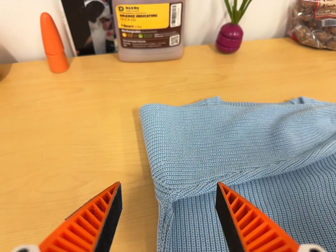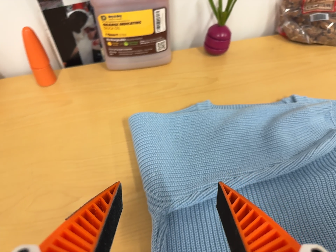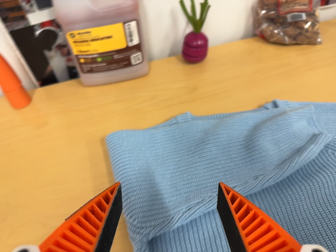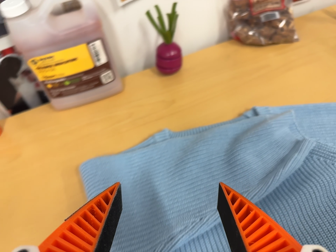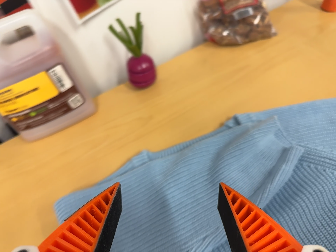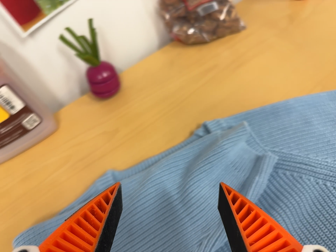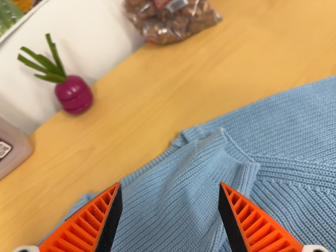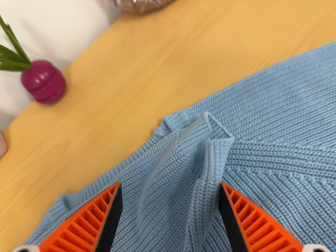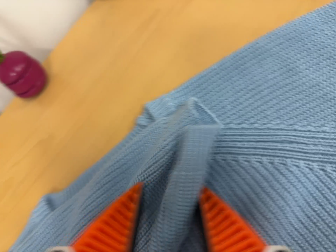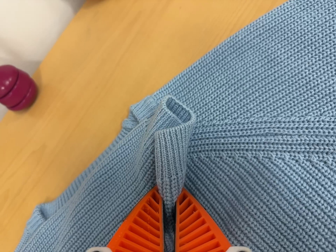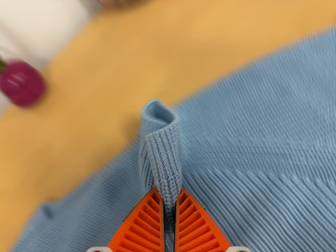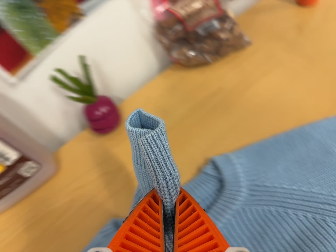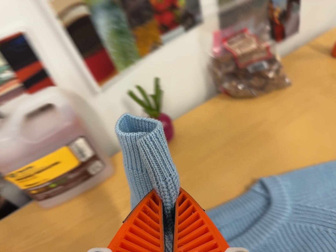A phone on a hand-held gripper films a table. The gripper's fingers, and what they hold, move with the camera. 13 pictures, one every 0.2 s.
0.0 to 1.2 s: The camera travels to its right, toward the top of its view and forward, about 26 cm, so close, fixed things drift to the left. It rolls about its line of sight by about 30 degrees, and the scene rotates counterclockwise.
1.2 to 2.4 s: The camera travels to its left and backward, about 12 cm, so close, fixed things drift to the right. It rolls about its line of sight by about 10 degrees, and the scene rotates clockwise.
The film runs backward here.
